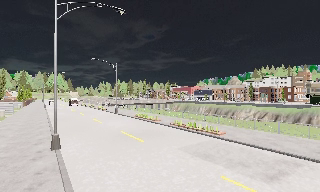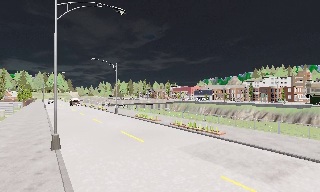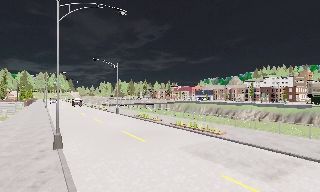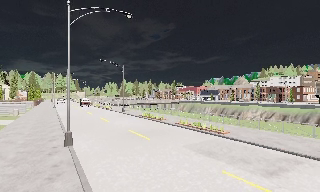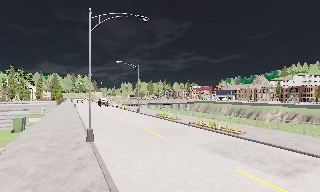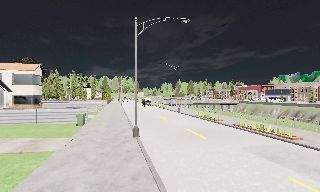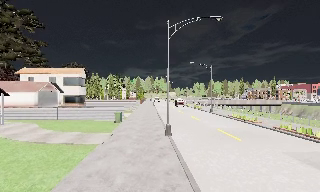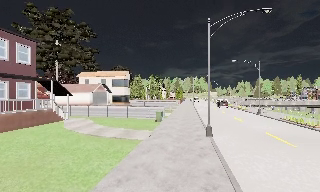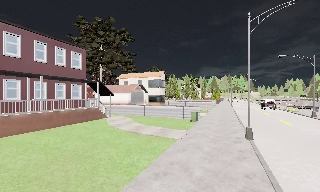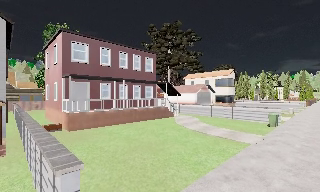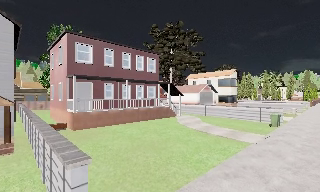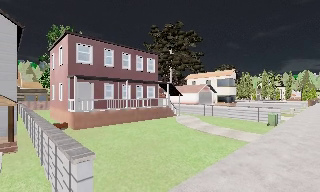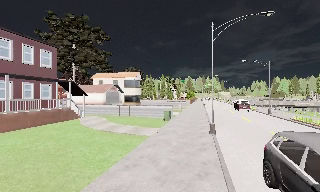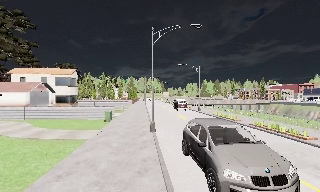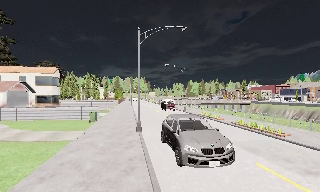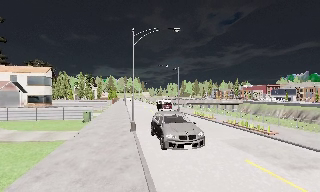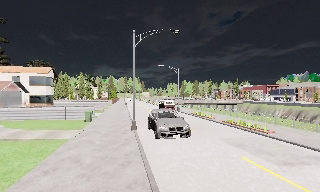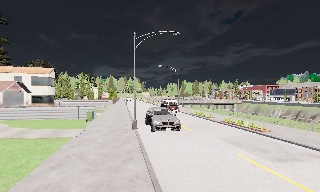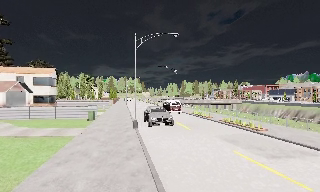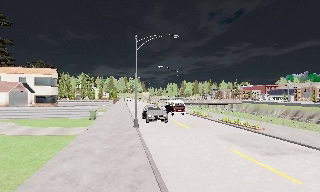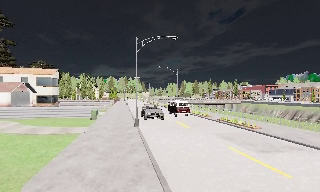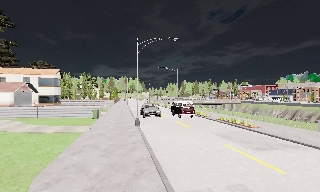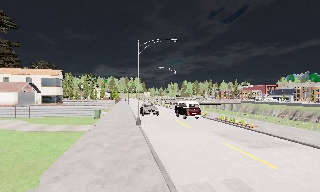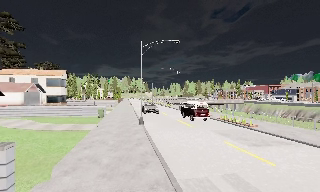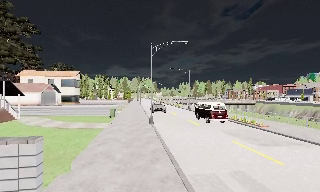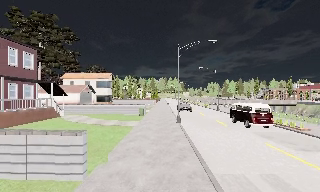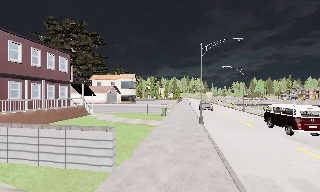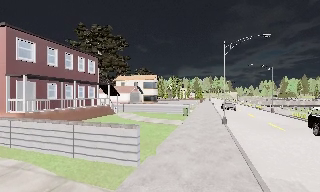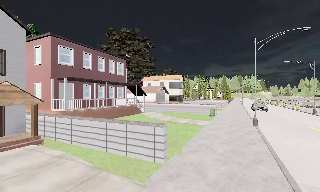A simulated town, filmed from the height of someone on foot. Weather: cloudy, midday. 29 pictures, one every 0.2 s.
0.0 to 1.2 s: The camera pans to its left, which is counterclockwise from overhead, by about 35 degrees. It travels backward, about 1.5 m. It gains speed.
1.2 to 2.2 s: The camera swings to its left by about 50 degrees, and the scene slides to the right. It travels backward, about 1 m.
2.2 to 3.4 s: The scene slides to the left, as the camera pans about 60 degrees to its right. It travels backward, about 1.5 m. It gains speed.
3.4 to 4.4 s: The camera travels backward, about 1.5 m, so what stands in front gets smaller.
4.4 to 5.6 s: The camera pans to its left, which is counterclockwise from overhead, by about 40 degrees. It travels backward, about 1.5 m.
The film runs backward here.
